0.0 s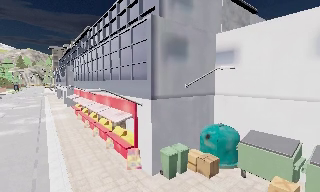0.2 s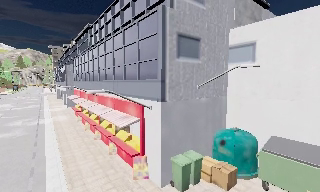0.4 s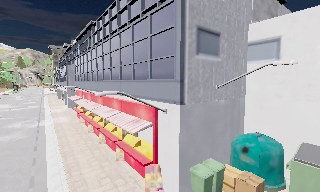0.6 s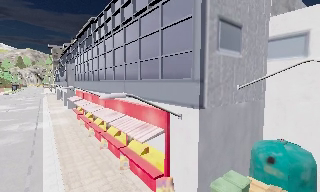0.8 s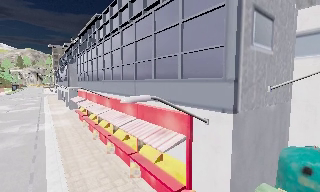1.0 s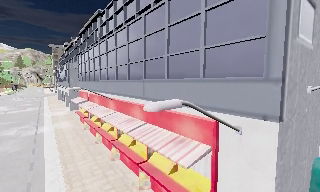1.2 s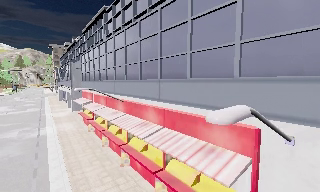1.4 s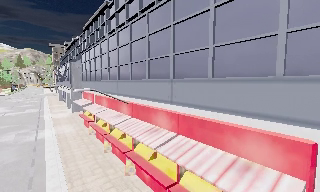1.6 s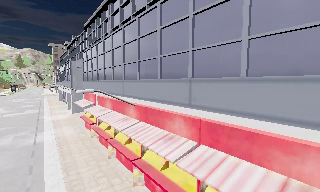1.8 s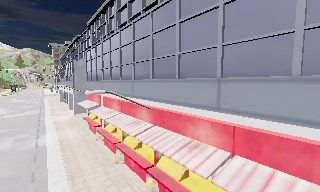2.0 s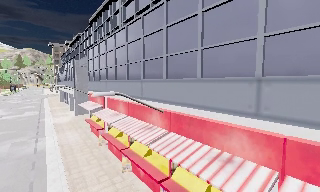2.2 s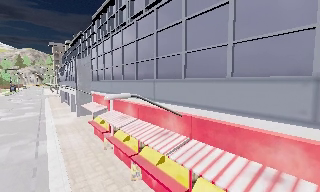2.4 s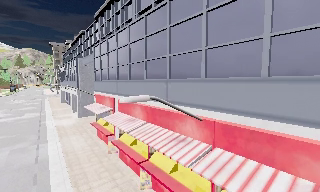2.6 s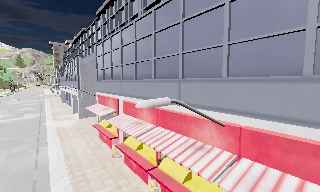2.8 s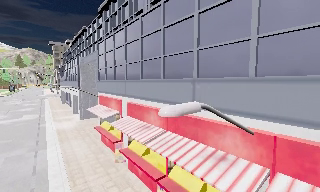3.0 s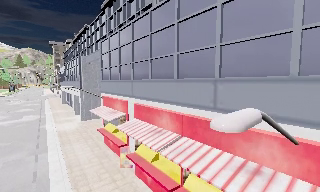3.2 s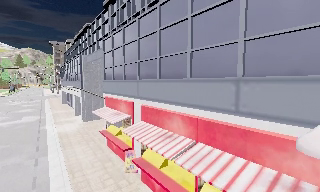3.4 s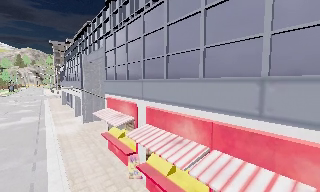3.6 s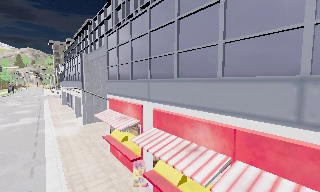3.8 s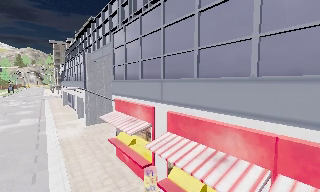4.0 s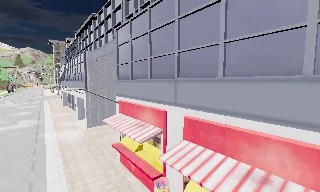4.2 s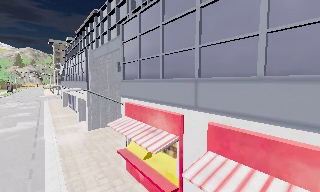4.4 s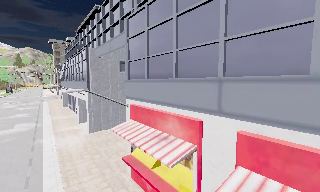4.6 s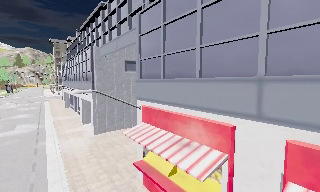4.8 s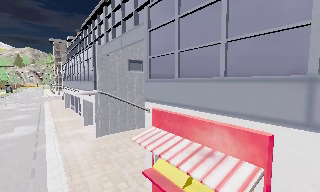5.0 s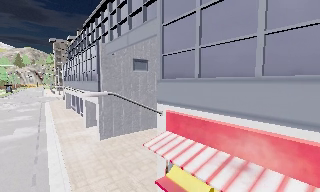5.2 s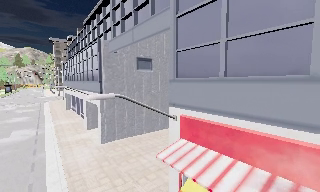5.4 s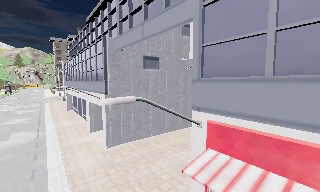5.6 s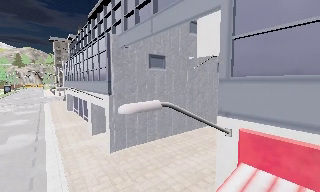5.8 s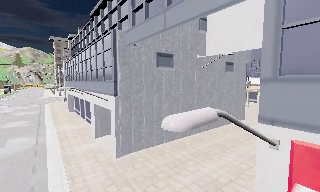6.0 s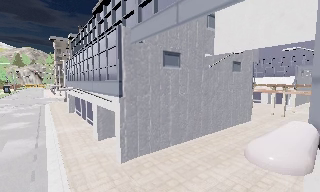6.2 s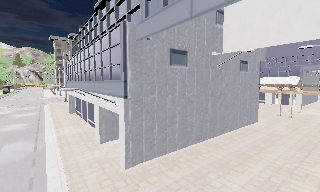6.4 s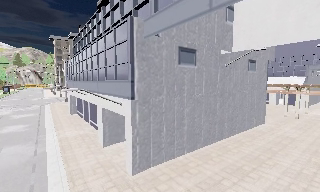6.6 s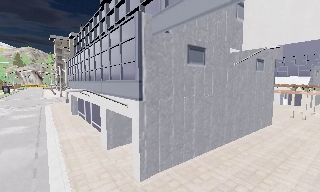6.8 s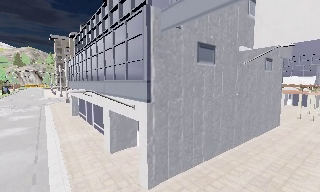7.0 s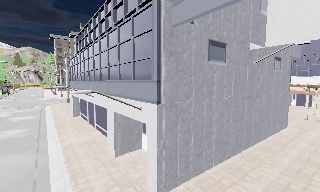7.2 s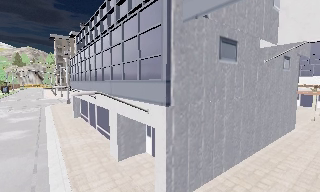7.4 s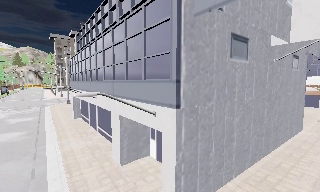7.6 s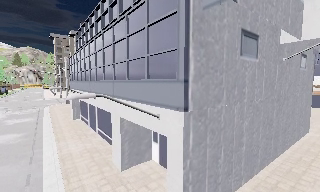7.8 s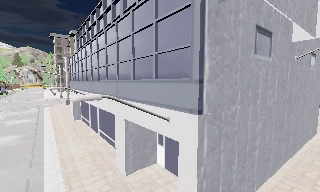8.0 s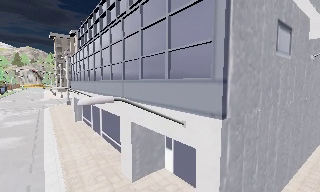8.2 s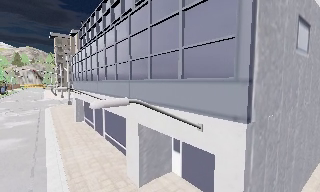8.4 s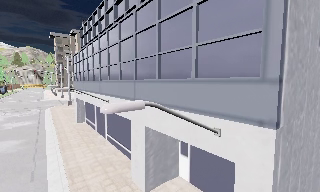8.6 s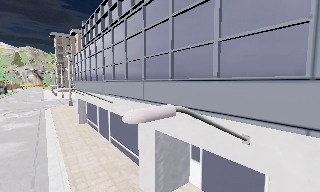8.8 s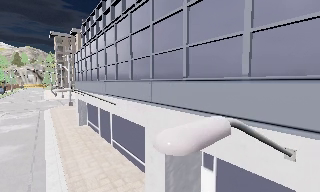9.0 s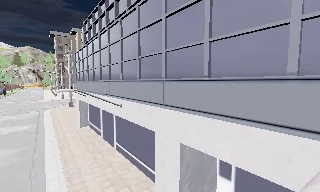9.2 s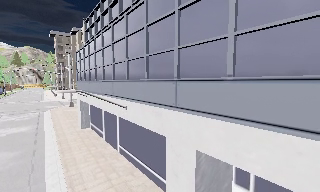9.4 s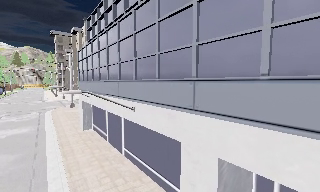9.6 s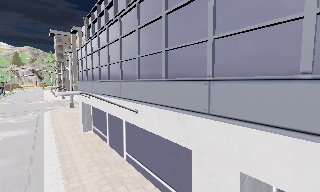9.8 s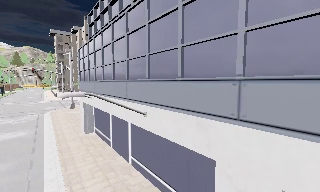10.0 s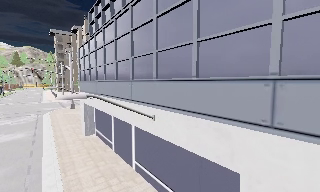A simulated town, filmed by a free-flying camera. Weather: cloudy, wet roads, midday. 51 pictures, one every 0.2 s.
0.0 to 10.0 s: The camera travels forward and to its left, about 30 m, so what stands in front looms larger.
The film runs forward here.
